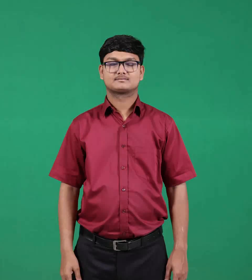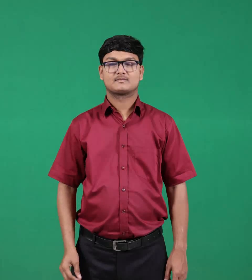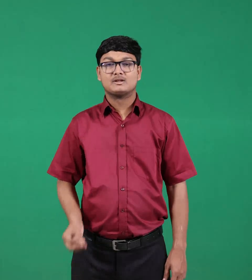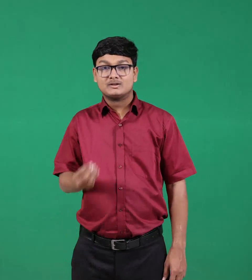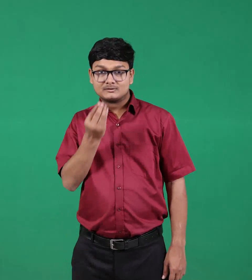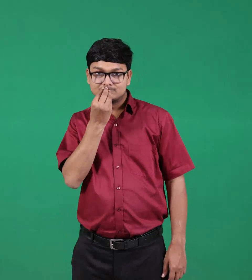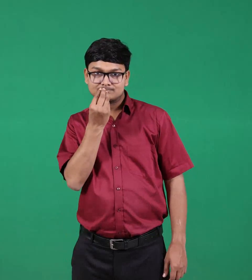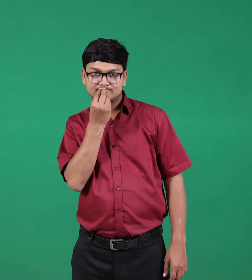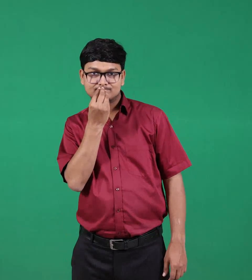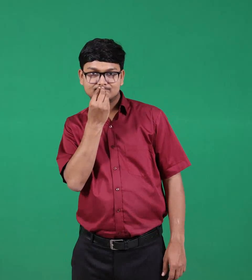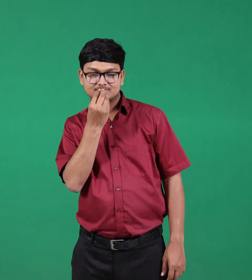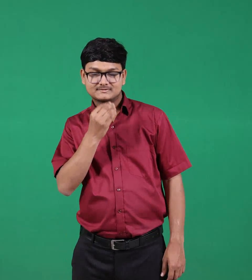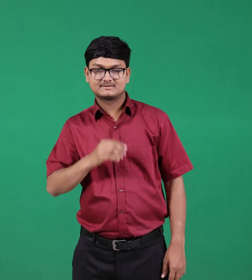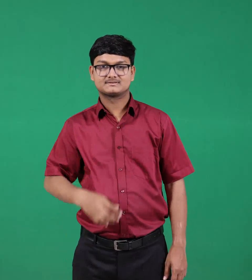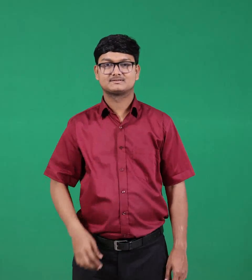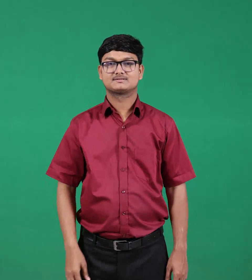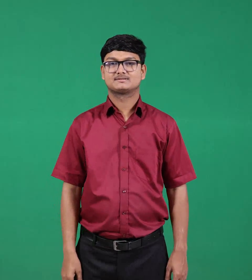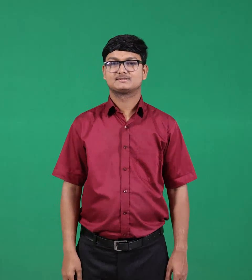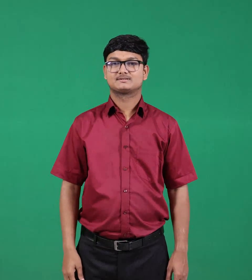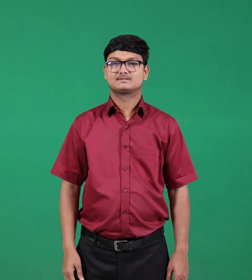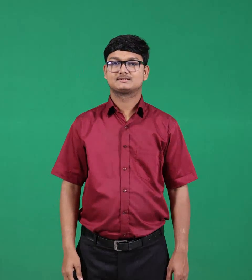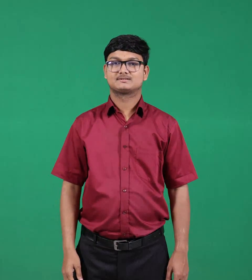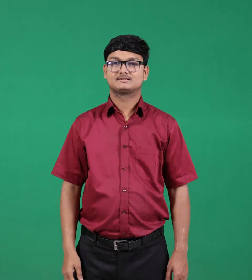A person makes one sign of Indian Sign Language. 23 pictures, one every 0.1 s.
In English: eat
